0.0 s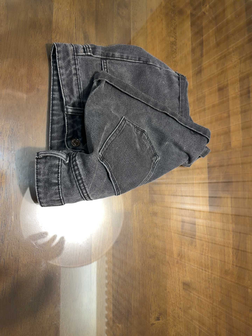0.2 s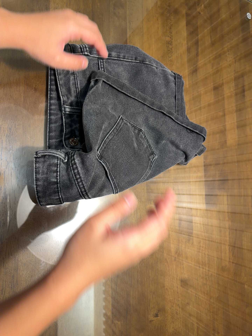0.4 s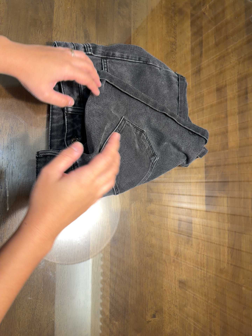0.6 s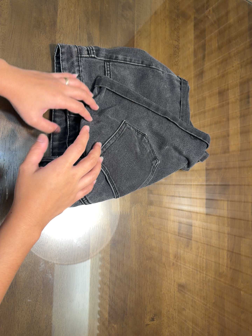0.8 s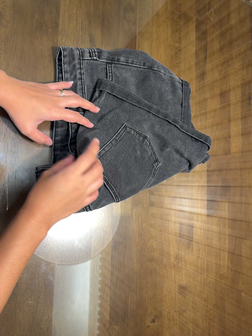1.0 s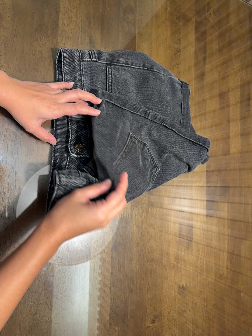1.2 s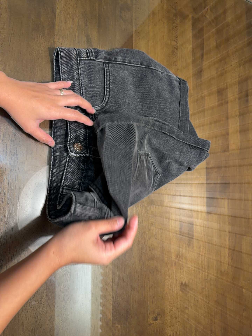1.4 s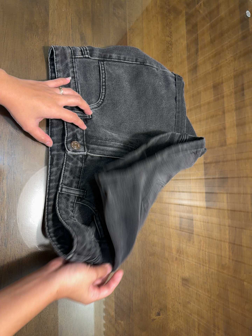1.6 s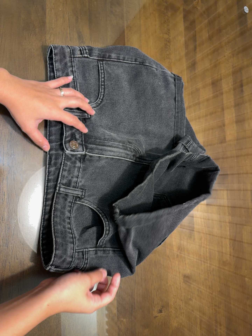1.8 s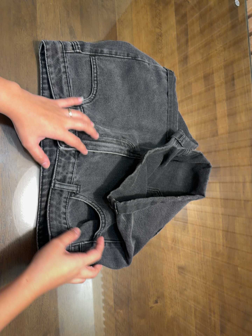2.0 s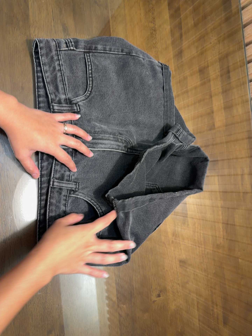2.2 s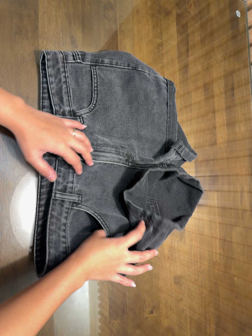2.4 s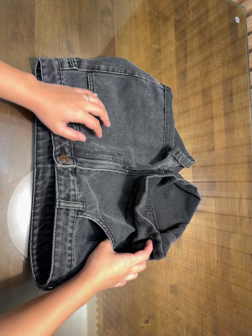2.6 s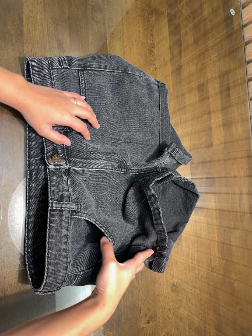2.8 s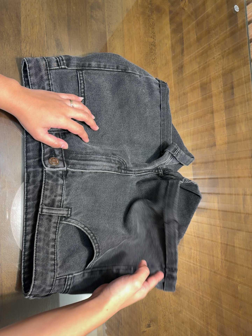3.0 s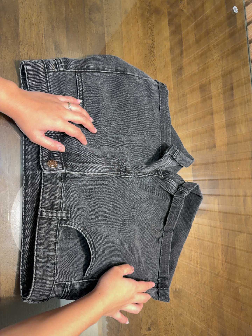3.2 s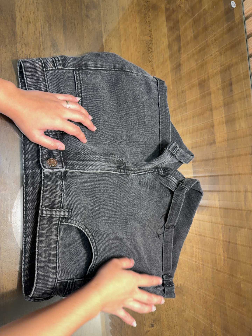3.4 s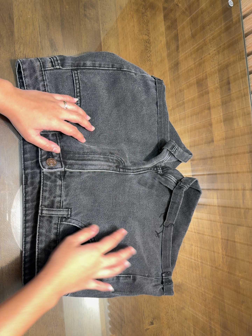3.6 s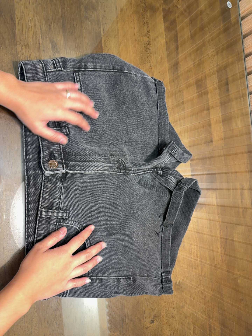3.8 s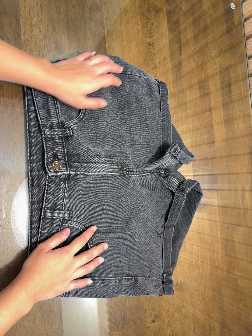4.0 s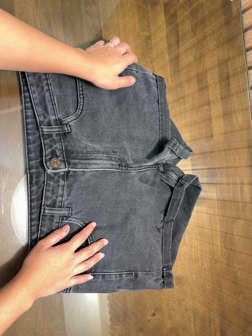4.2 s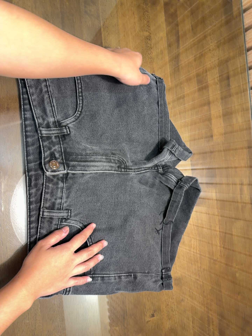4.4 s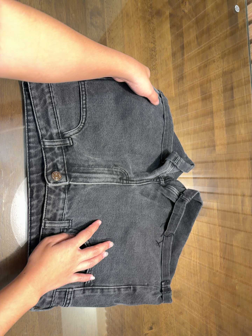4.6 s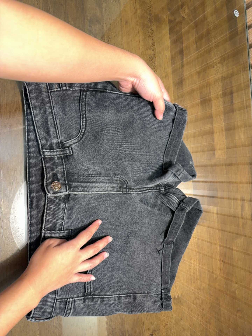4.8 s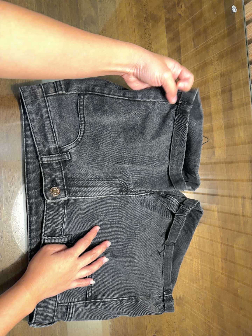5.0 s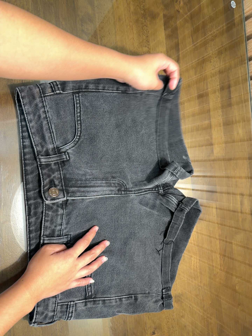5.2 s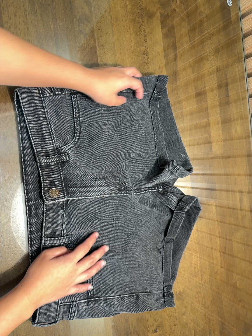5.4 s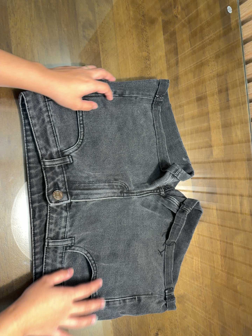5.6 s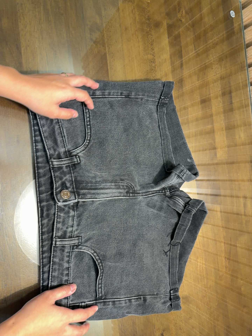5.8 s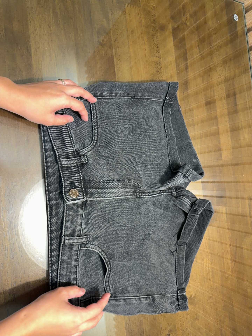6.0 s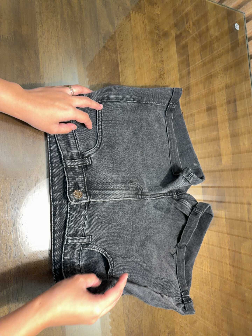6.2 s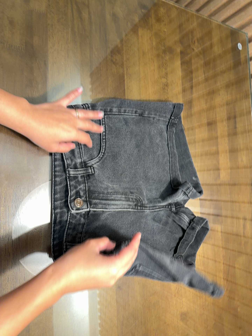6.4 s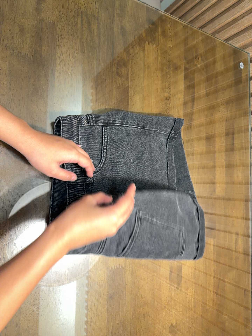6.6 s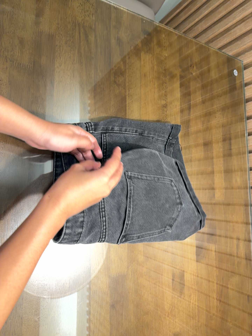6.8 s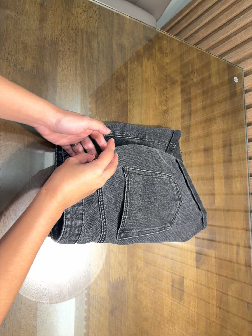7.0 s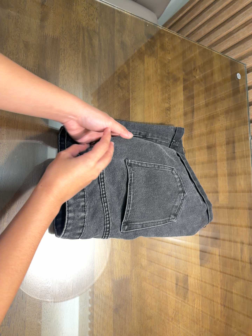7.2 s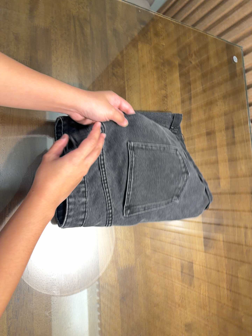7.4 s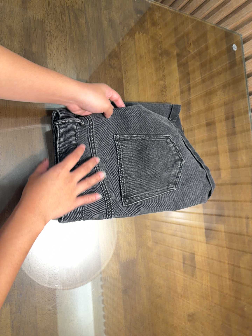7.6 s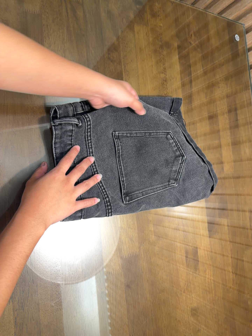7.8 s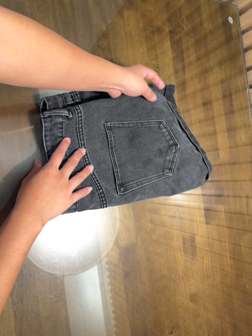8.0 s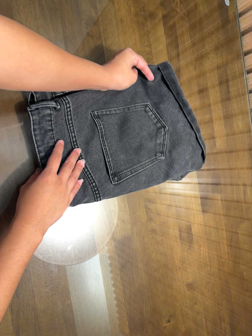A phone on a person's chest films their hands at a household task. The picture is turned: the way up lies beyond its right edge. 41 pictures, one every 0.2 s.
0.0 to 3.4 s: The camera shifts only a little, or ends up much as it began.
3.4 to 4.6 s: The camera travels toward the top of its view, about 6 cm.
4.6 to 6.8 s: The camera travels to its left, about 8 cm.
6.8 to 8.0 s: The camera's aim tips toward the bottom of its view by about 10 degrees, and the scene shifts upward. It rolls about its line of sight by about 10 degrees, and the scene rotates counterclockwise.
The film runs forward here.
